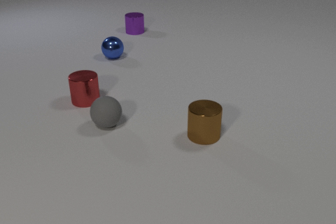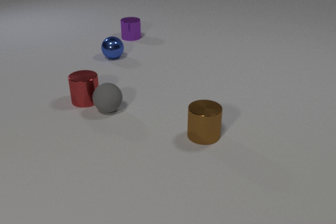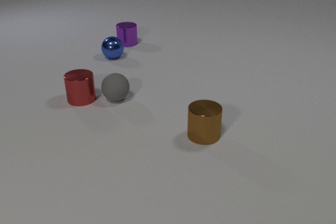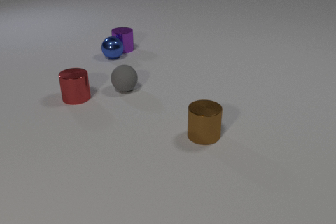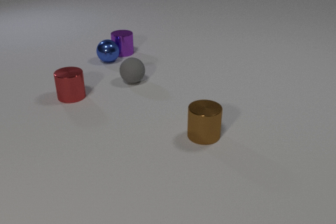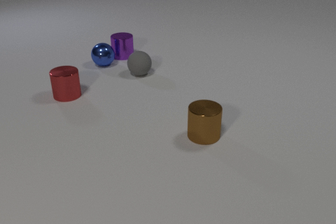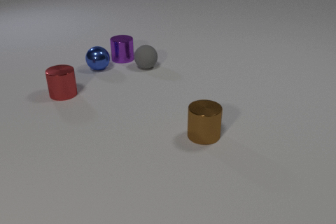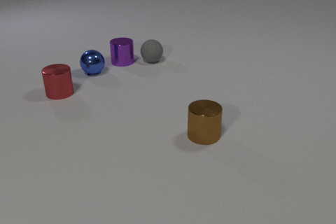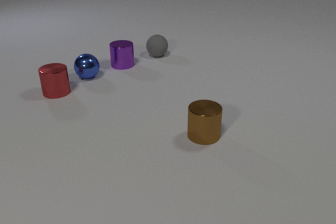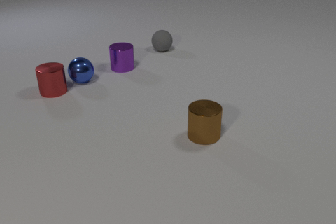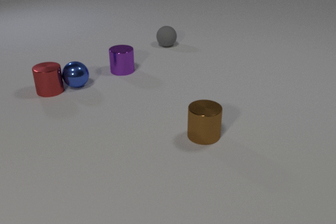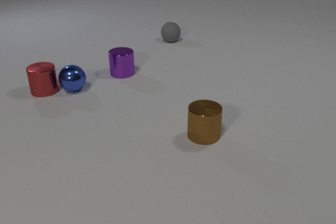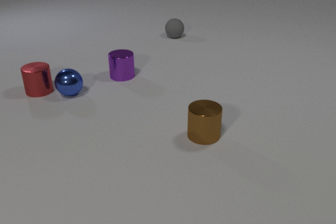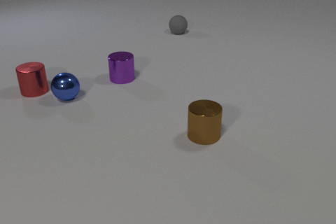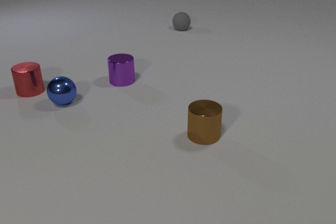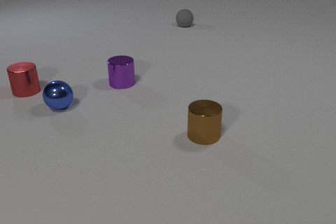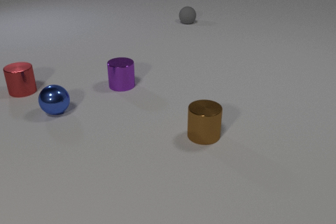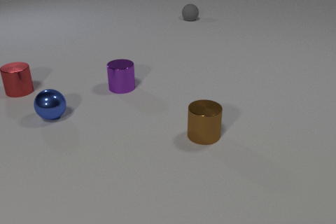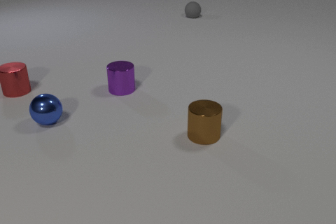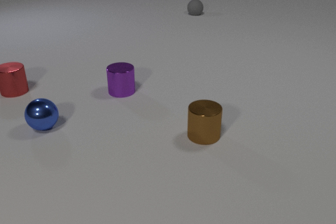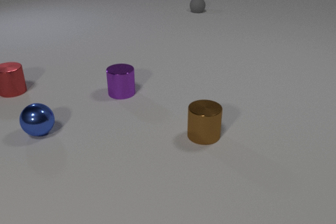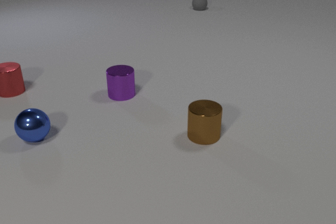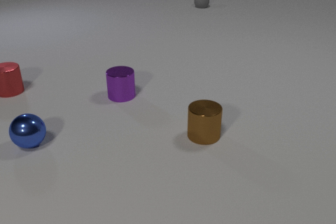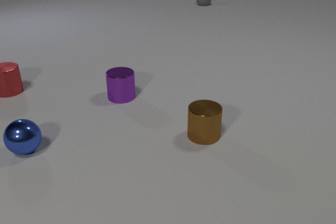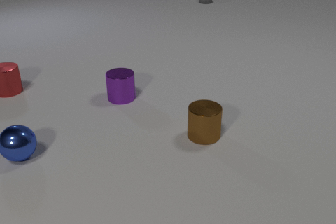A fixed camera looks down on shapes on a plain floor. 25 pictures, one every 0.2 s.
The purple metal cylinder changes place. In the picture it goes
toward the camera.
The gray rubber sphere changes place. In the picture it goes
away from the camera.
0.0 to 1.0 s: The purple metal cylinder slides toward the camera. The gray rubber sphere rolls away from the camera. The red metal cylinder slides to the left and away from the camera. The blue metal sphere rolls toward the camera and to the left. The gray rubber sphere and the red metal cylinder collide. The purple metal cylinder and the blue metal sphere collide.
1.0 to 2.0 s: The purple metal cylinder slides toward the camera. The gray rubber sphere rolls away from the camera. The red metal cylinder slides to the left and away from the camera. The blue metal sphere rolls toward the camera and to the left. The red metal cylinder and the blue metal sphere collide.
2.0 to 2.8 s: The purple metal cylinder slides toward the camera. The gray rubber sphere rolls away from the camera. The red metal cylinder slides to the left. The blue metal sphere rolls toward the camera.
2.8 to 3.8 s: The purple metal cylinder slides toward the camera. The gray rubber sphere rolls away from the camera. The red metal cylinder slides to the left. The blue metal sphere rolls toward the camera and to the left.
3.8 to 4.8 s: The purple metal cylinder slides toward the camera. The gray rubber sphere rolls away from the camera. The red metal cylinder moves, and ends about where it began. The blue metal sphere rolls toward the camera and to the left.
How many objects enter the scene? 0.
What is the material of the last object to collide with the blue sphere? metal.
What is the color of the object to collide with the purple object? blue.
